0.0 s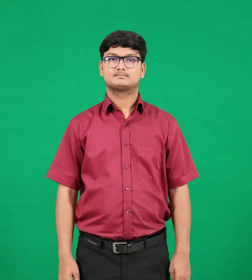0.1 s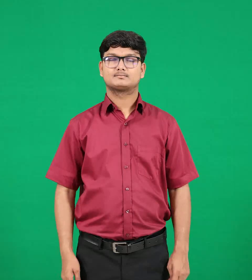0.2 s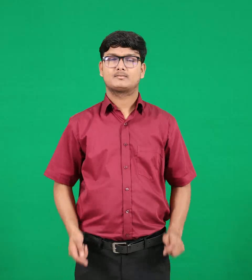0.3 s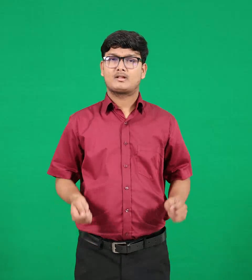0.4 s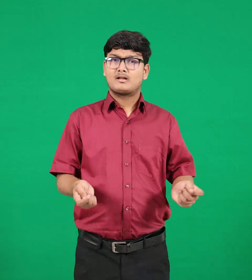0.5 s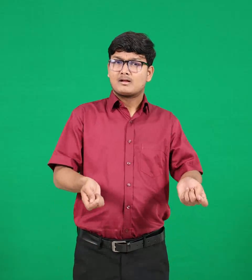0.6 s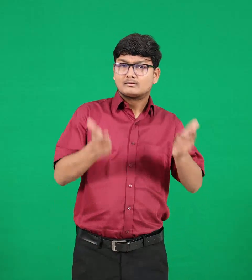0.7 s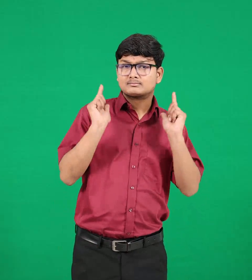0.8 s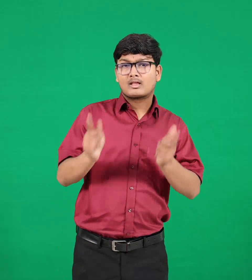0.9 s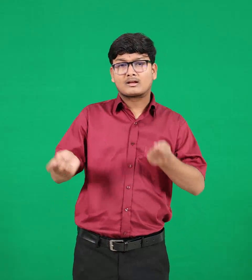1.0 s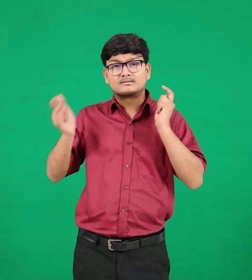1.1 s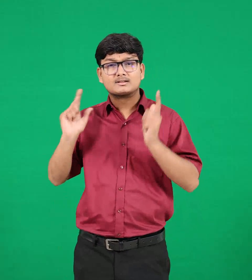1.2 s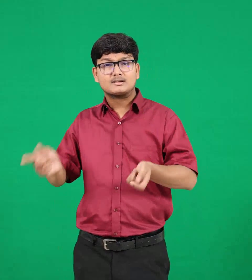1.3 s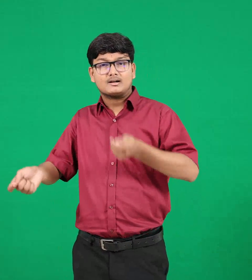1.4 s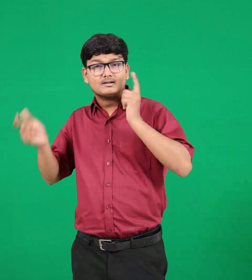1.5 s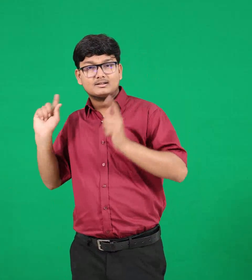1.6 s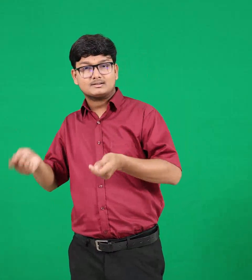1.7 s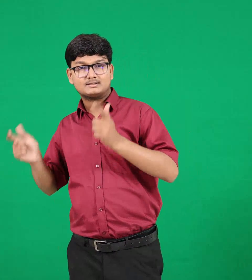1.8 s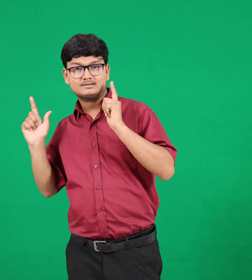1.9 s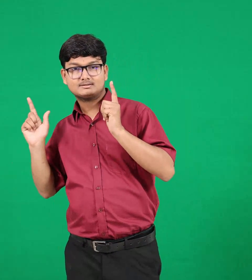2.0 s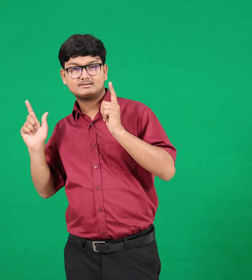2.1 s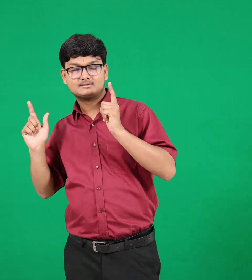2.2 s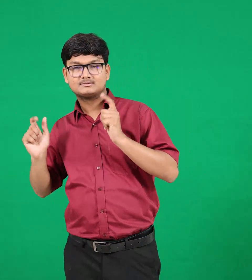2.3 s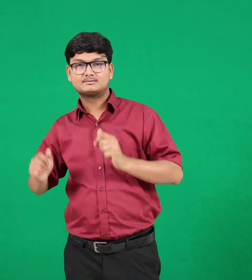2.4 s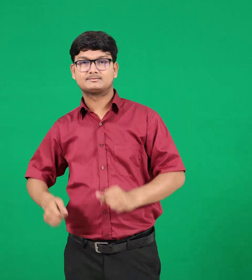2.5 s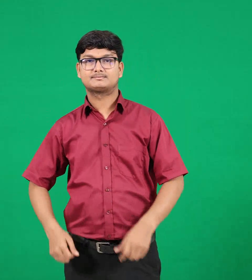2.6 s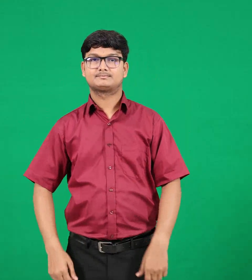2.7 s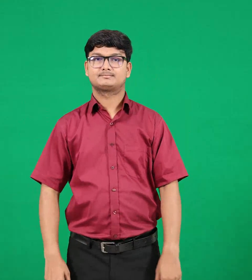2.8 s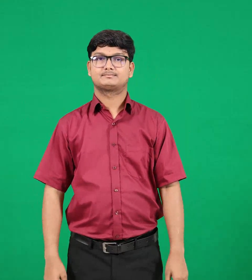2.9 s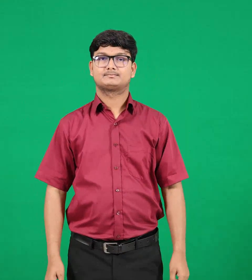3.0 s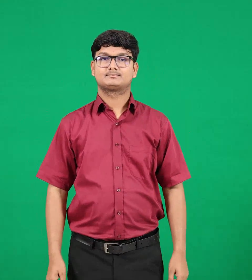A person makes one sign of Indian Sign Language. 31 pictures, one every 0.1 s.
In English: riches
